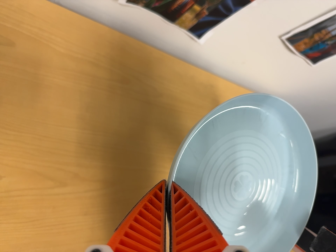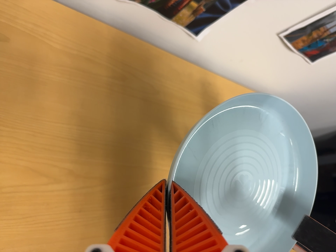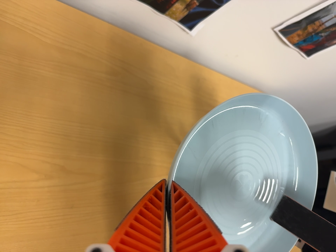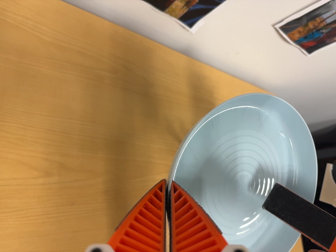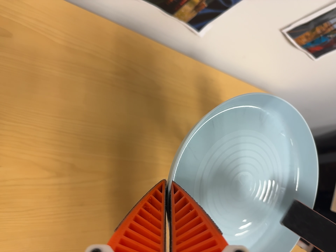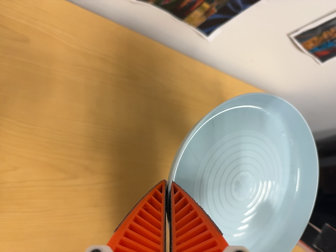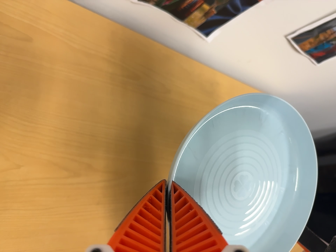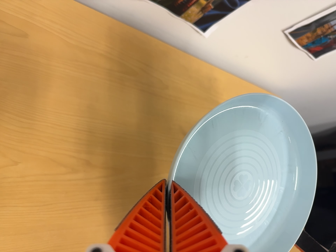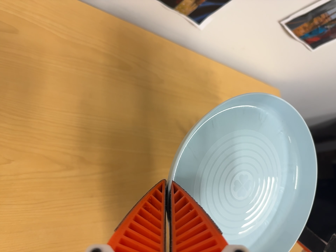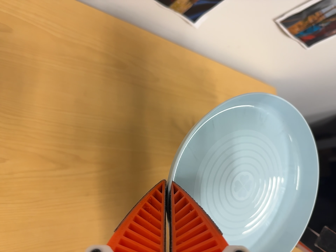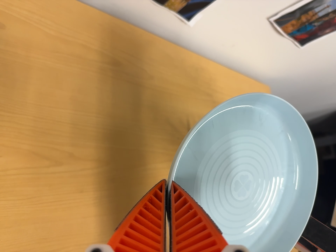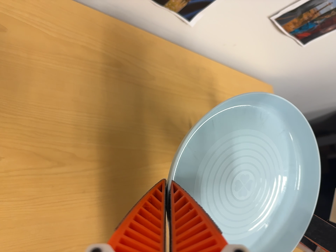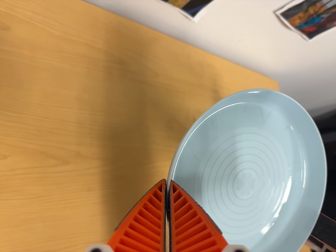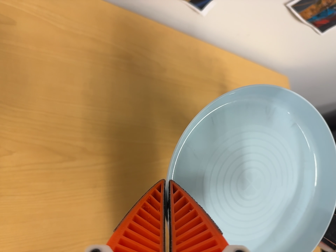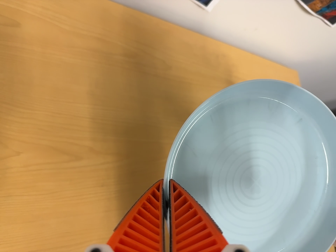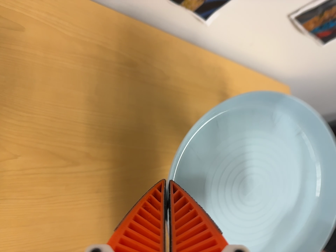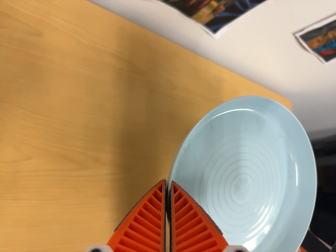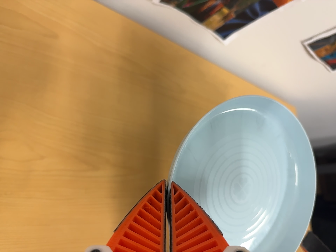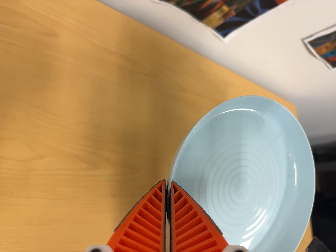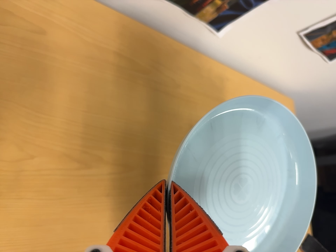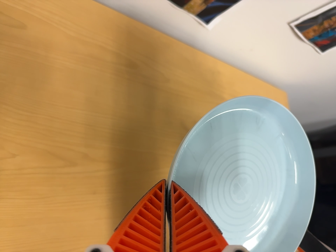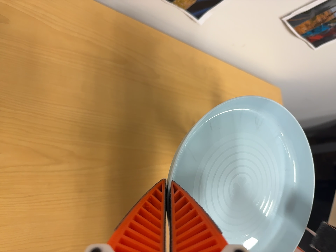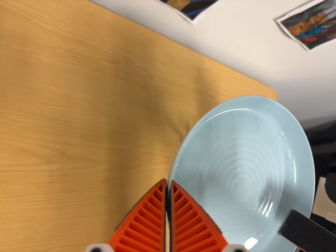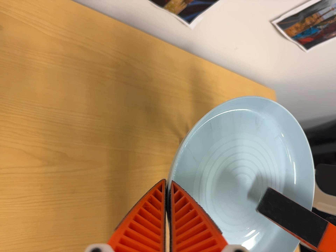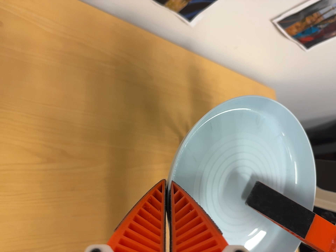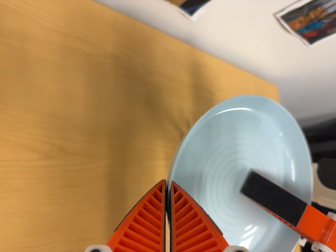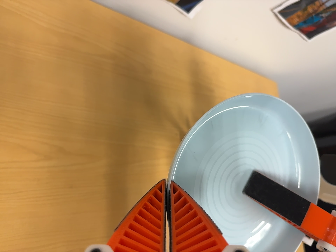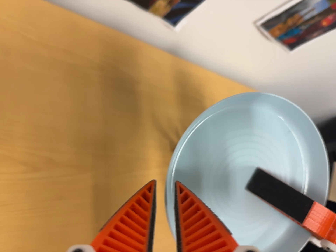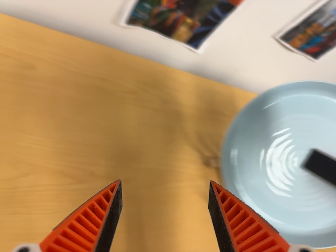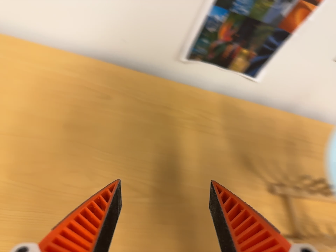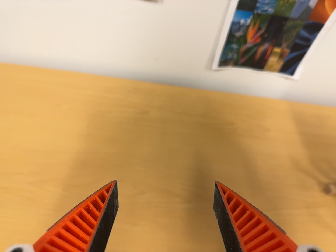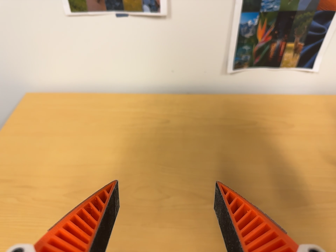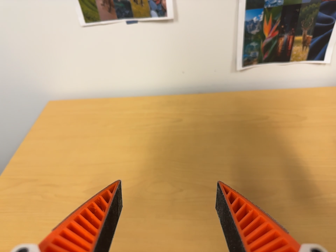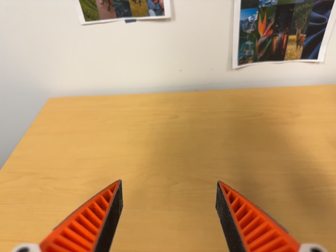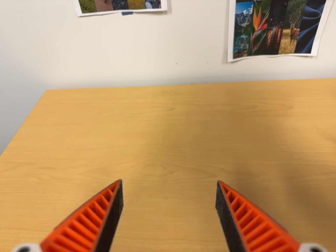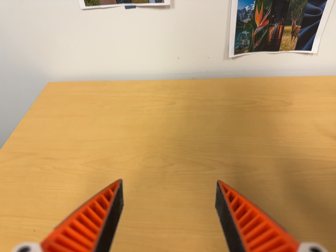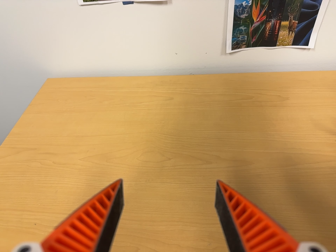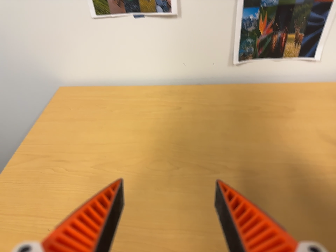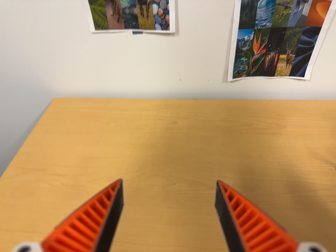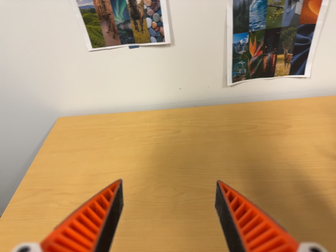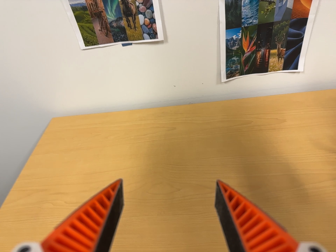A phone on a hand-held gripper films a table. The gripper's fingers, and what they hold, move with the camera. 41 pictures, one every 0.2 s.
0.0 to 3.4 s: The camera shifts only a little, or ends up much as it began.
3.4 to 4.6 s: The camera travels to its right, about 6 cm, so close, fixed things drift to the left.
4.6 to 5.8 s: The scene slides to the right, as the camera pans about 20 degrees to its left. It travels toward the bottom of its view and backward, about 10 cm. Its aim tips toward the top of its view by about 20 degrees.
5.8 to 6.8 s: The camera pans to its left by about 25 degrees. It travels toward the bottom of its view, to its right and backward, about 14 cm. Its aim tips toward the top of its view by about 10 degrees. It rolls about its line of sight by about 15 degrees, and the scene rotates counterclockwise.
6.8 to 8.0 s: The camera shifts only a little, or ends up much as it began.
The film runs forward here.
